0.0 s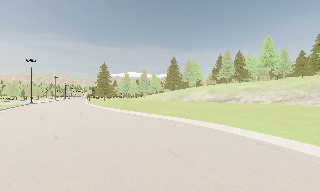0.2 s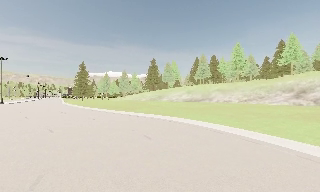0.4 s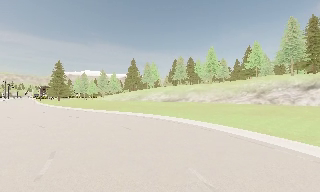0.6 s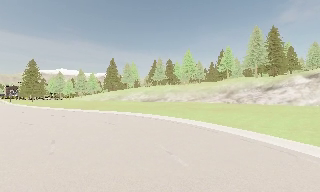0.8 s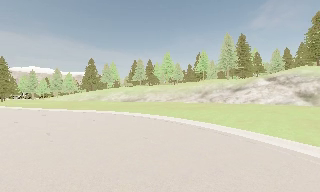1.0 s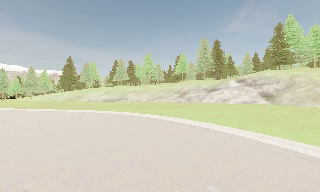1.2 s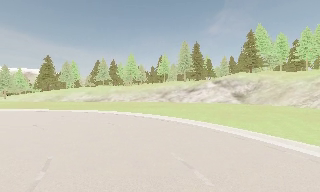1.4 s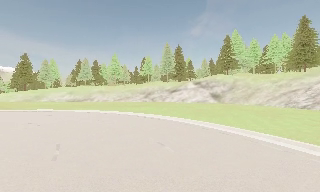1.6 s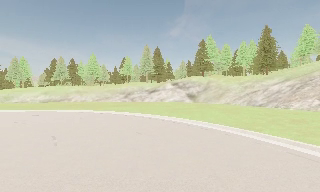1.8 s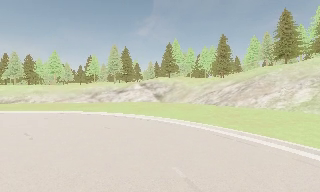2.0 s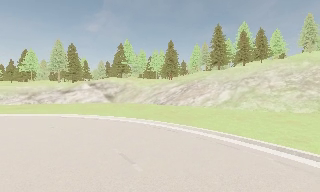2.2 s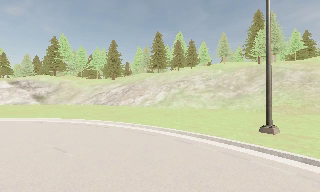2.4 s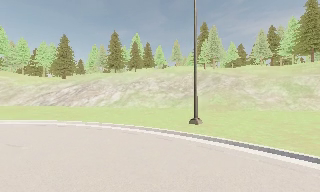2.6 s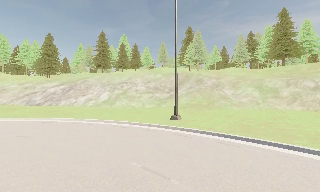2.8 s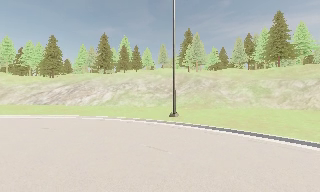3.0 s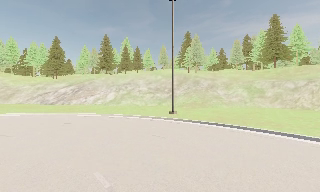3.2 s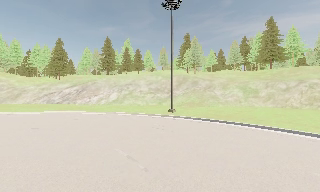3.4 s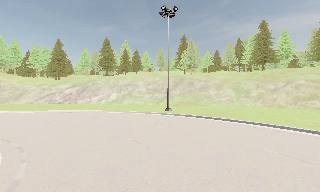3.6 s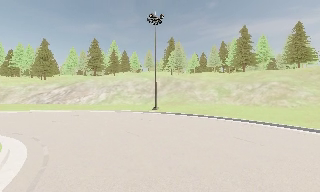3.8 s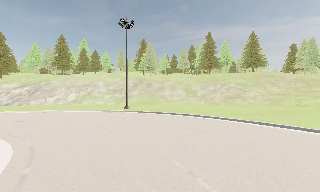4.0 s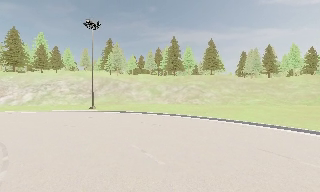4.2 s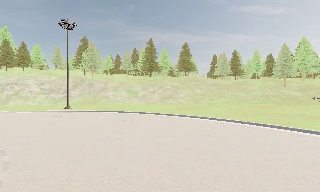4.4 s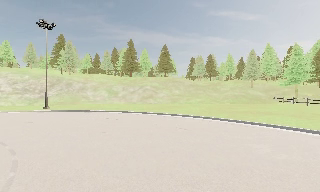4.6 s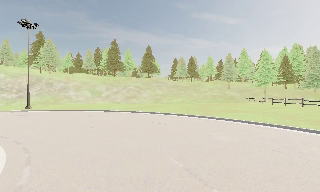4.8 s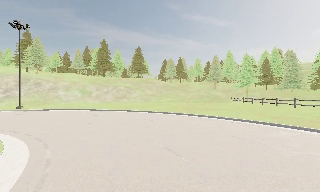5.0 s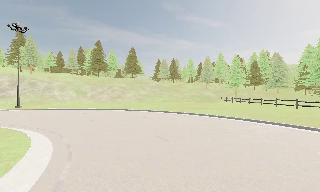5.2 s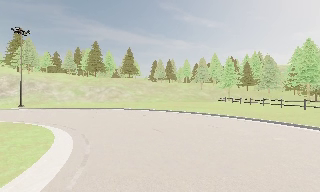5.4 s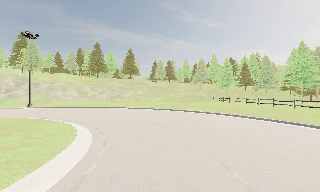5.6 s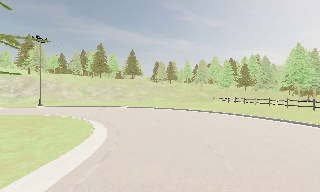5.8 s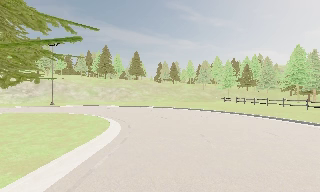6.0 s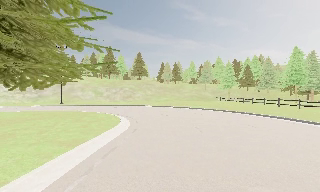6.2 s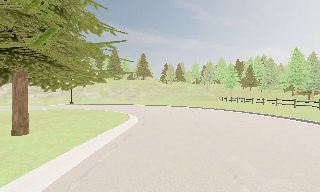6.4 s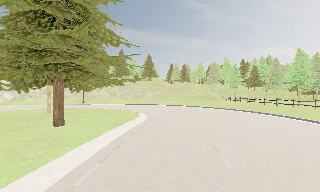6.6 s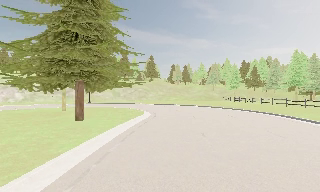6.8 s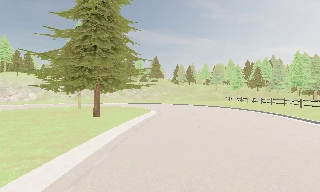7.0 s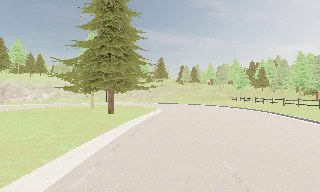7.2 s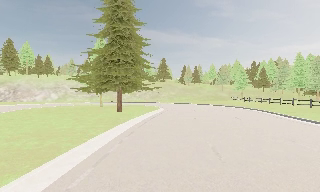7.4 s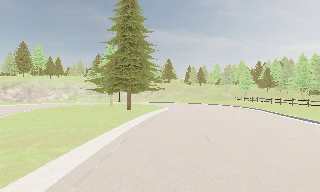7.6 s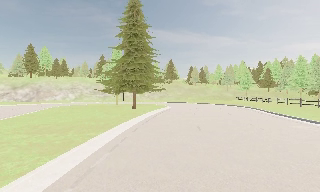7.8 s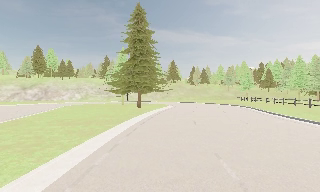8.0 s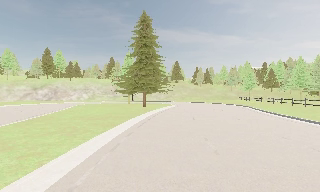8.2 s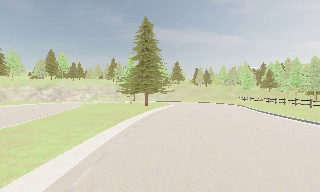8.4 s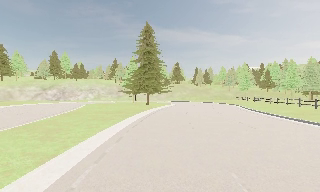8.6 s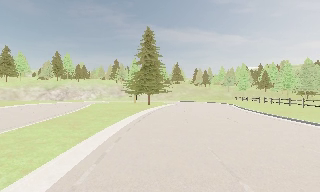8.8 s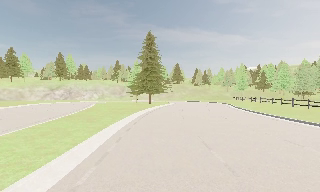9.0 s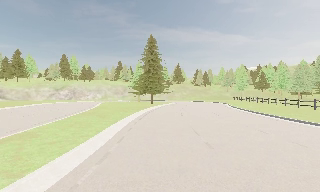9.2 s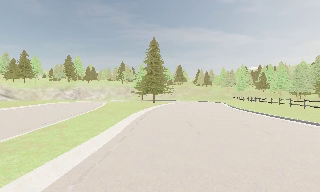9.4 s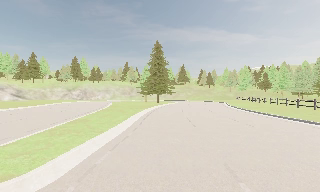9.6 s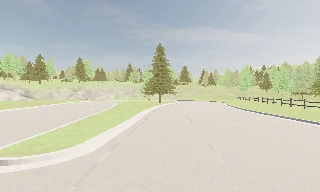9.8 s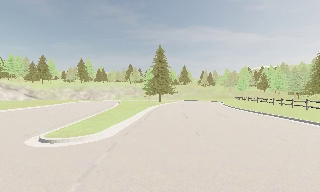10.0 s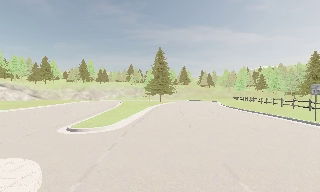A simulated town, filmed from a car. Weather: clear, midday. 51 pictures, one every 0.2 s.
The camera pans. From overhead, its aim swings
clockwise.
The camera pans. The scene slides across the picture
to the left.
0.0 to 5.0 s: The camera swings to its right by about 175 degrees, and the scene slides to the left. It travels backward, about 45 m.
5.0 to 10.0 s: The scene slides to the right, as the camera pans about 20 degrees to its left. It travels backward, about 50 m, so what stands in front gets smaller.
The film runs backward here.
